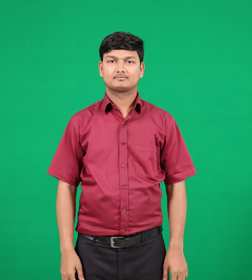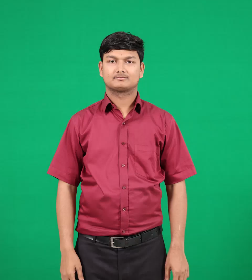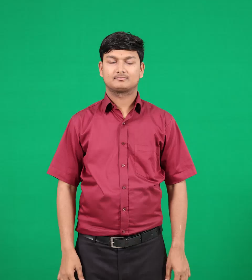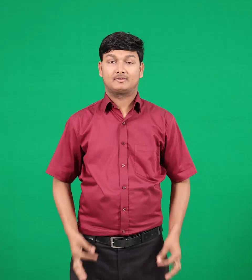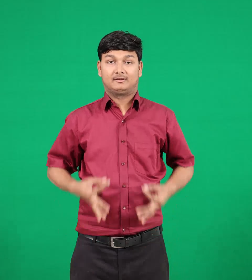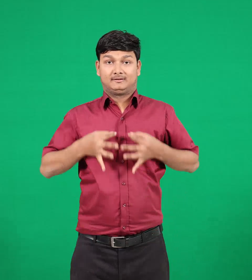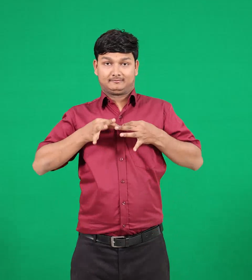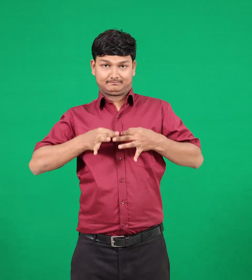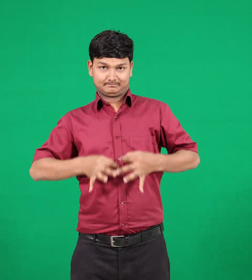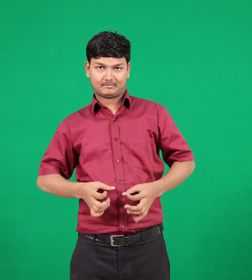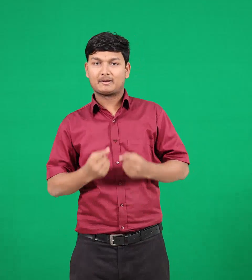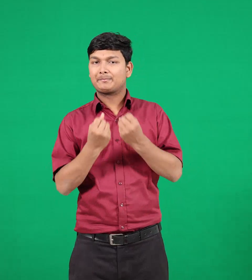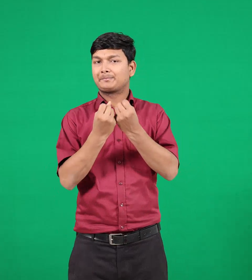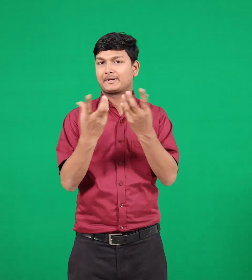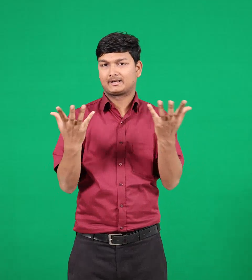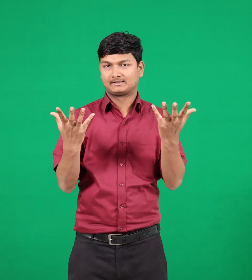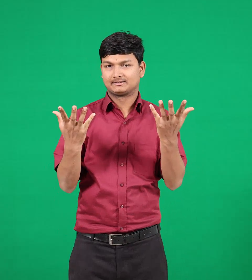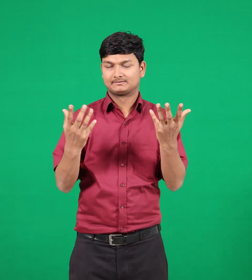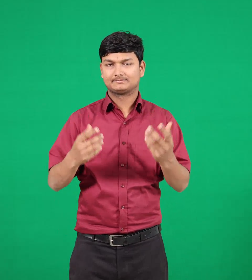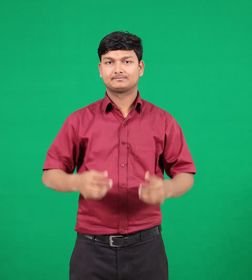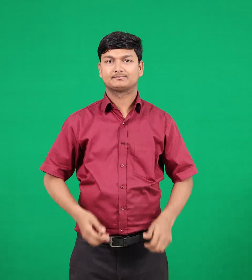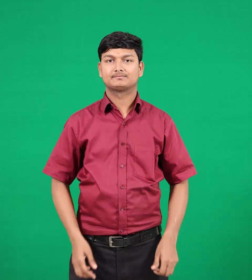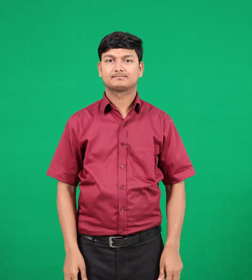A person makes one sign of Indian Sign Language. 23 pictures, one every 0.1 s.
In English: shirts
